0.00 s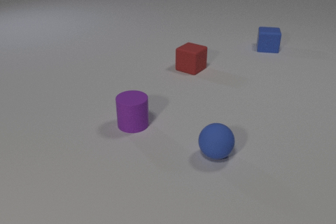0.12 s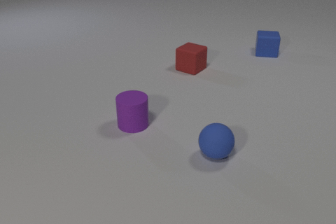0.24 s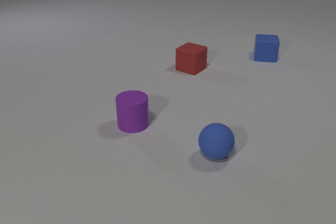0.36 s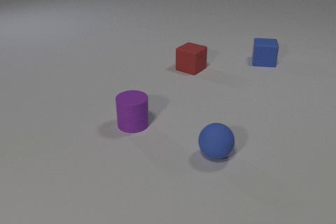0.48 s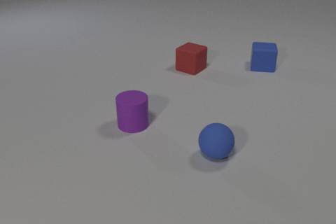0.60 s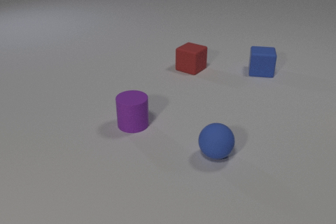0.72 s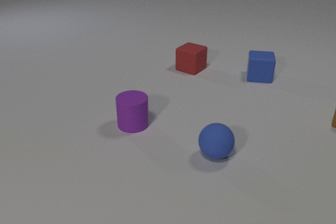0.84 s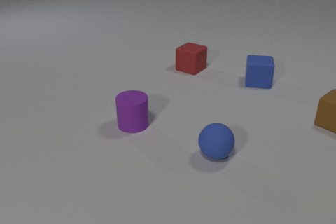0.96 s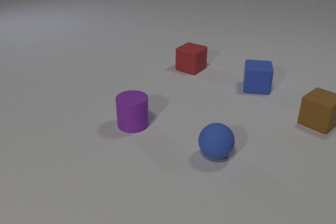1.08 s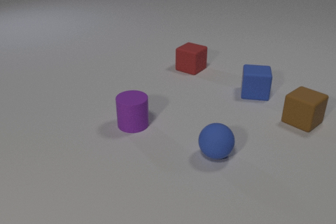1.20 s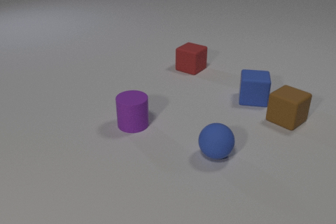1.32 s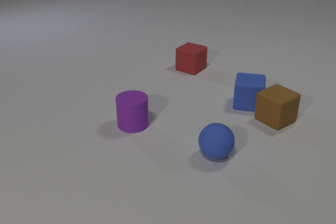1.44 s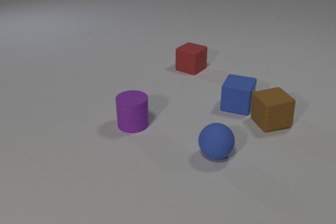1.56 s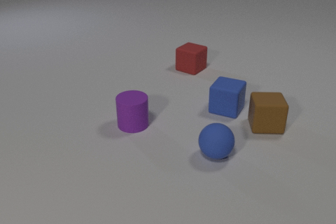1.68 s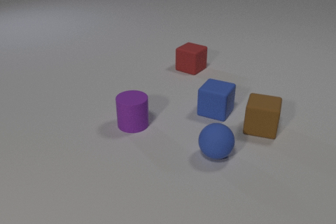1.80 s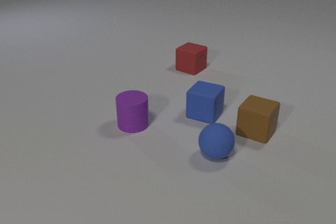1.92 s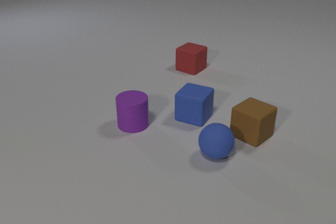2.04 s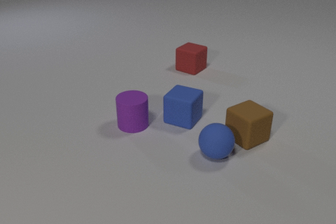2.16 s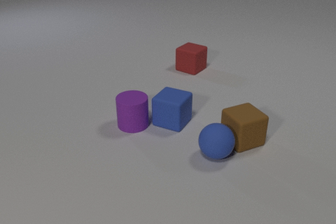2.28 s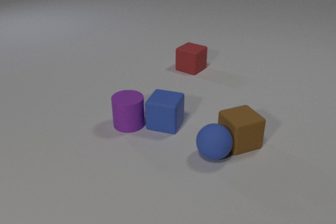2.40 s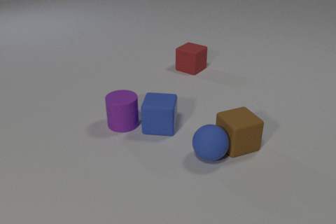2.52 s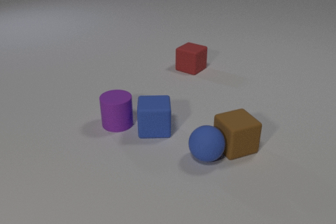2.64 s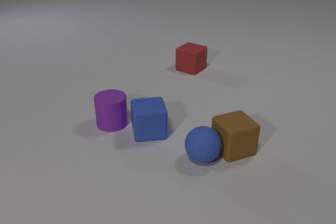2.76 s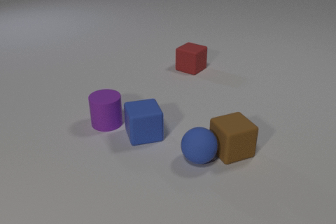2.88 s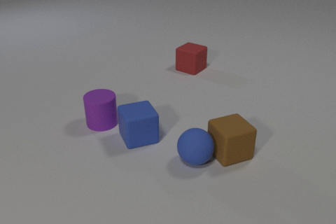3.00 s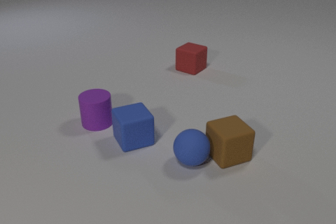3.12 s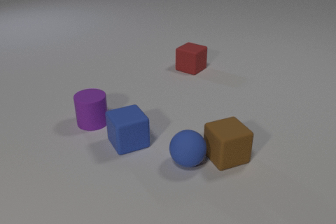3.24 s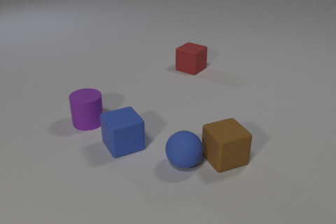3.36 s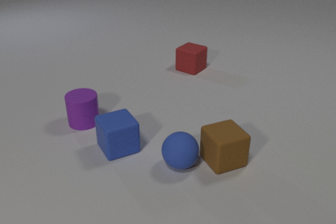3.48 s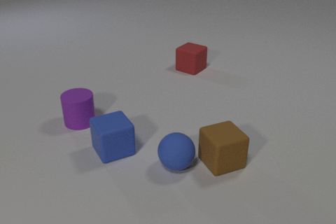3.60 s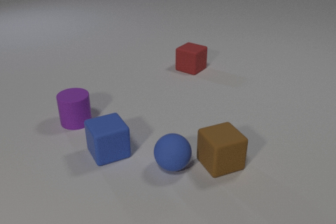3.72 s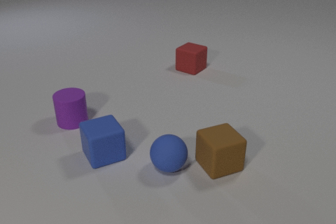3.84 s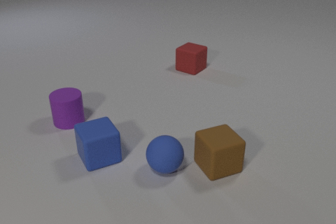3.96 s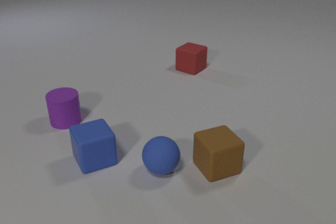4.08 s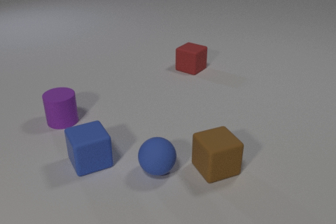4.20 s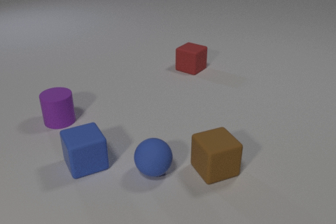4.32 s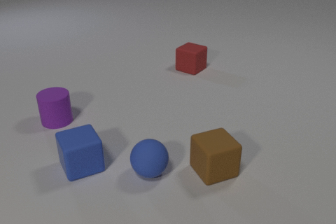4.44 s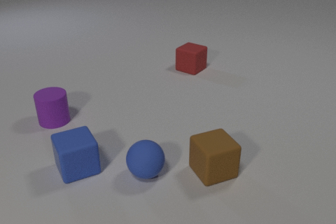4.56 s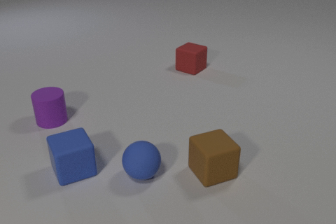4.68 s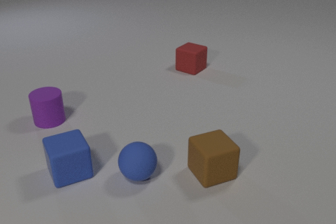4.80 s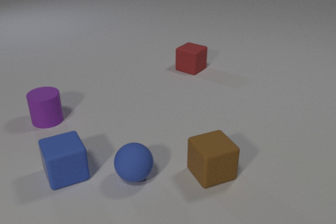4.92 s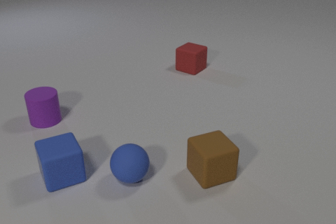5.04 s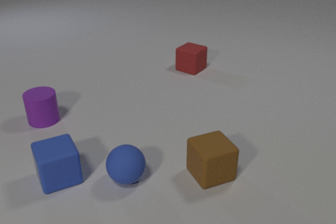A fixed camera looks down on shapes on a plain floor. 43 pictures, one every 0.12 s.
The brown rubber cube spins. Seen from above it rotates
clockwise.
The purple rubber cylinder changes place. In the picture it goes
to the left.
0.00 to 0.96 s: The brown rubber cube comes in at the right edge, slides to the left. The blue rubber cube slides toward the camera.
0.96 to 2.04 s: The brown rubber cube slides to the left and toward the camera, spins clockwise seen from above by about 105 degrees, its near face sliding to the left. The blue rubber cube slides toward the camera and to the left. The brown rubber cube and the blue rubber cube collide.
2.04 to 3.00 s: The brown rubber cube slides toward the camera and to the left. The blue rubber cube slides to the left and toward the camera, spins counterclockwise seen from above by about 45 degrees, its near face sliding to the right. The purple rubber cylinder slides to the left. The blue rubber sphere rolls to the left and toward the camera. The blue rubber cube and the purple rubber cylinder collide. The brown rubber cube and the blue rubber sphere collide.
3.00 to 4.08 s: The brown rubber cube slides toward the camera and to the left. The blue rubber cube slides to the left and toward the camera. The purple rubber cylinder slides to the left. The blue rubber sphere rolls to the left and toward the camera.
4.08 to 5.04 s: The brown rubber cube slides toward the camera. The blue rubber cube slides to the left and toward the camera. The purple rubber cylinder slides to the left and away from the camera. The blue rubber sphere rolls to the left.
What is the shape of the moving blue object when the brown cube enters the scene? cube.
Are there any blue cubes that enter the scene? no.
How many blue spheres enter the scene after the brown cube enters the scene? 0.
